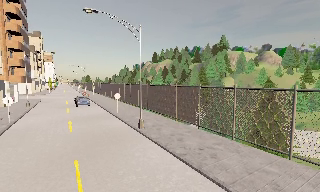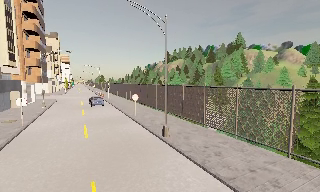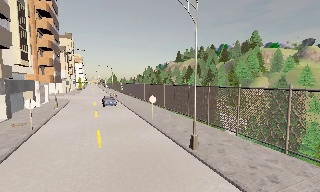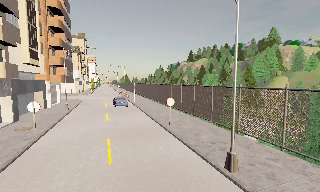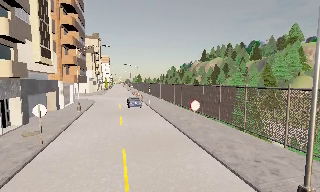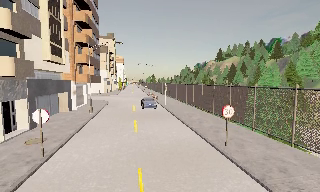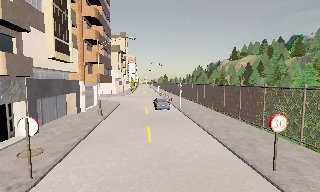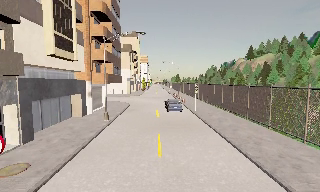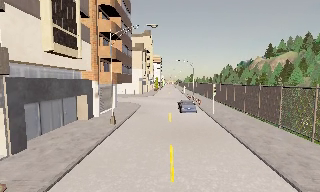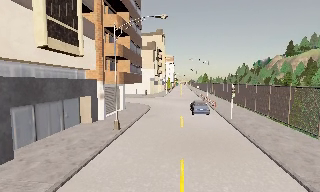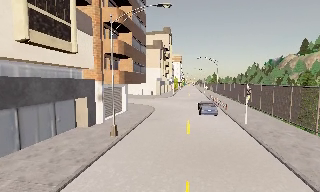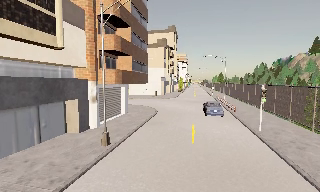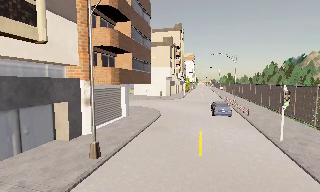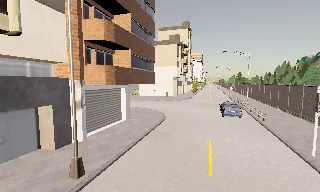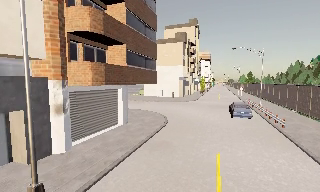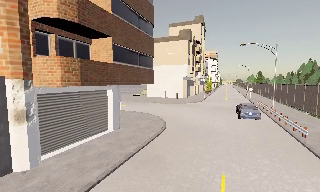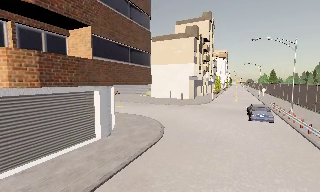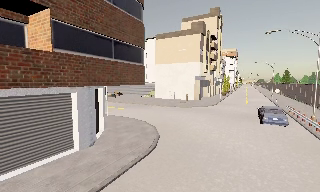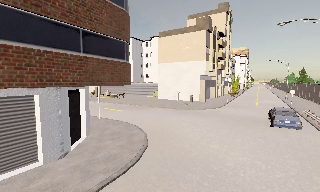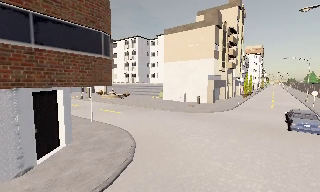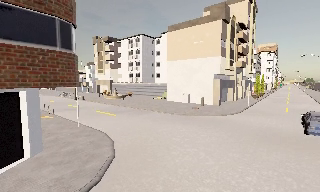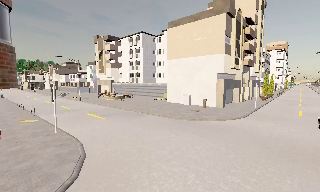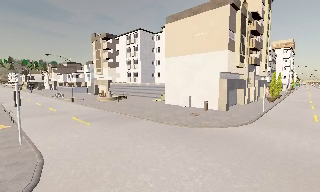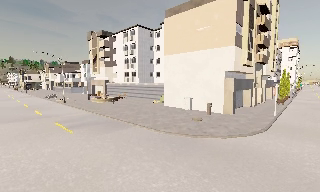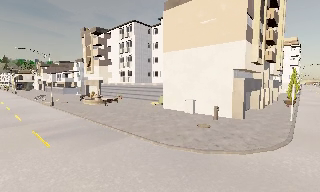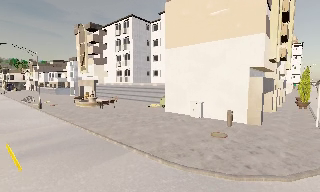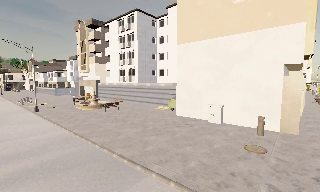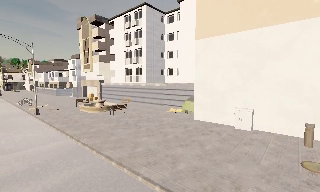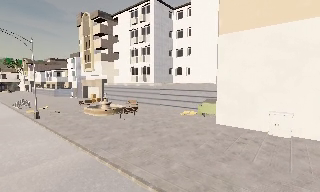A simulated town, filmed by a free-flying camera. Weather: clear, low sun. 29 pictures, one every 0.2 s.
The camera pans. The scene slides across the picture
to the right.
The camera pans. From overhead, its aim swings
counterclockwise.
0.0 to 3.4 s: The camera swings to its left by about 60 degrees, and the scene slides to the right. It travels forward, about 30 m.
3.4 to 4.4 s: The camera pans to its left, which is counterclockwise from overhead, by about 15 degrees. It travels forward and to its right, about 10 m, so what stands in front looms larger.
4.4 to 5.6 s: The camera travels forward, about 13 m, so what stands in front looms larger.
The film runs forward here.
